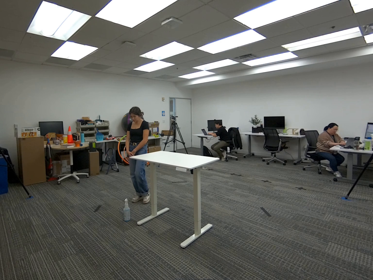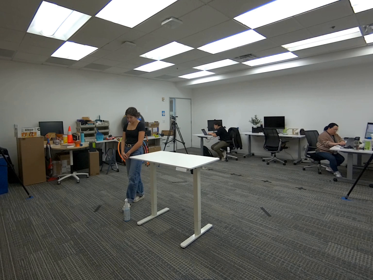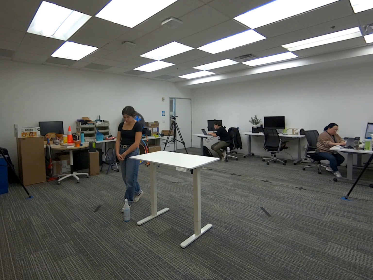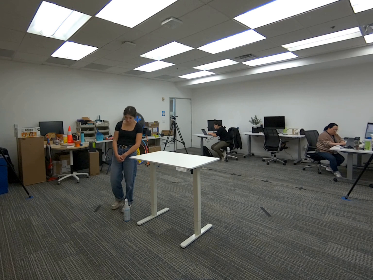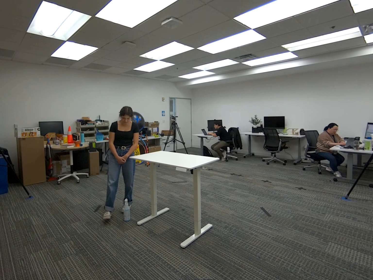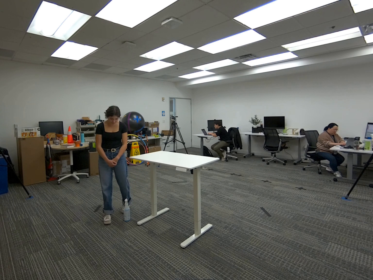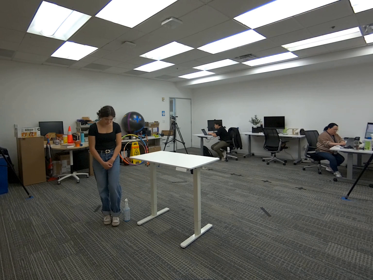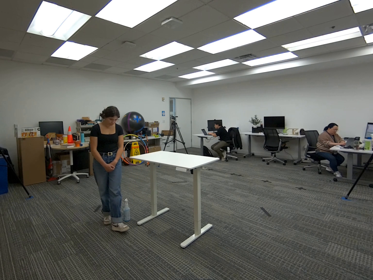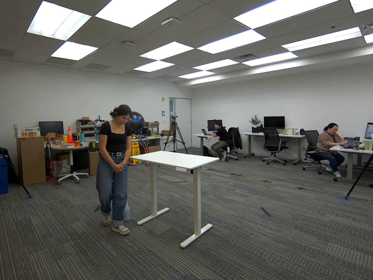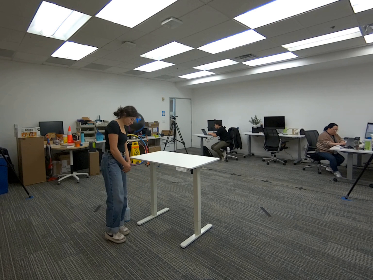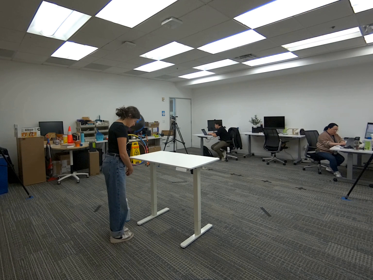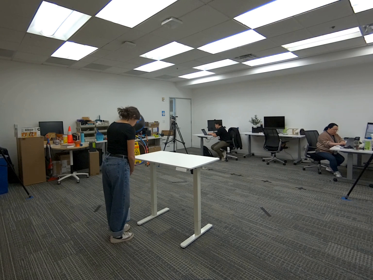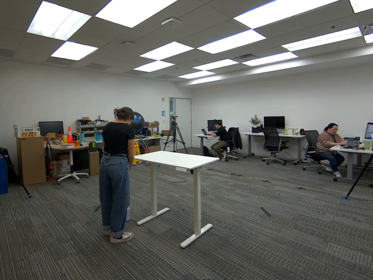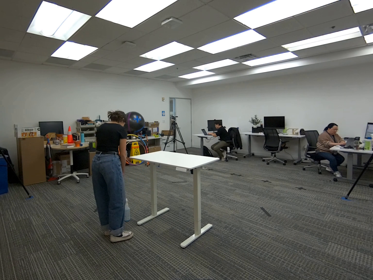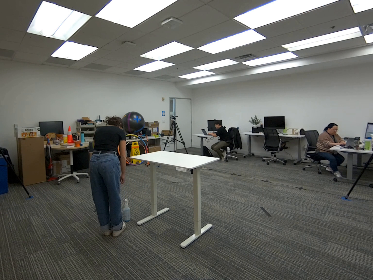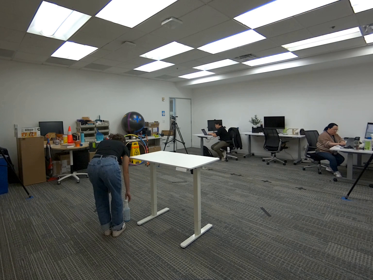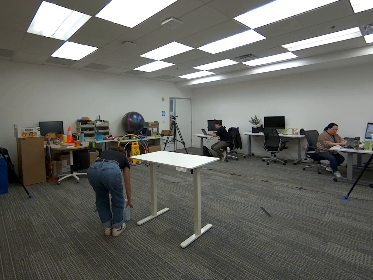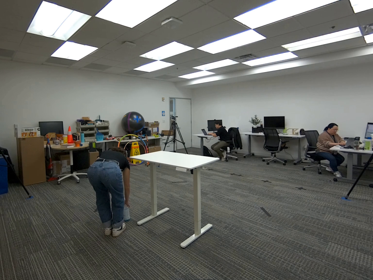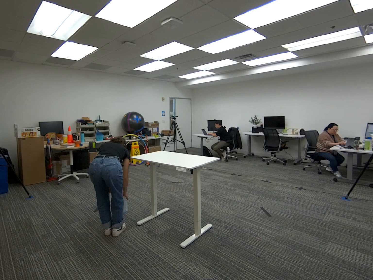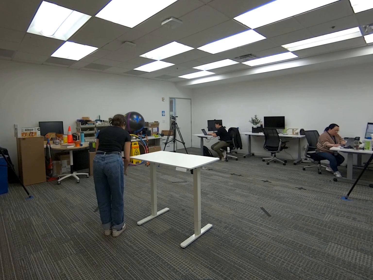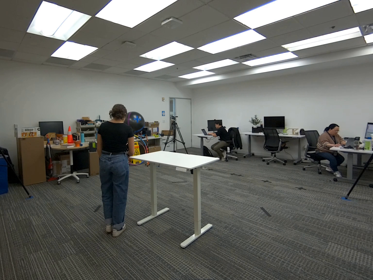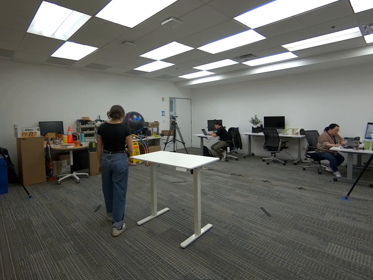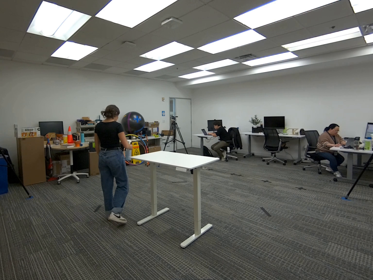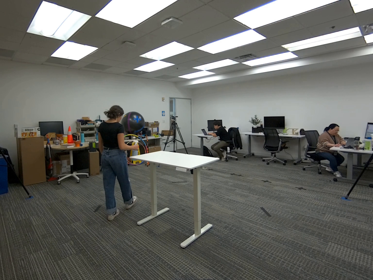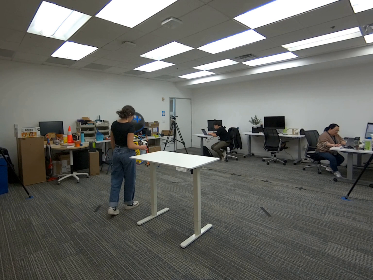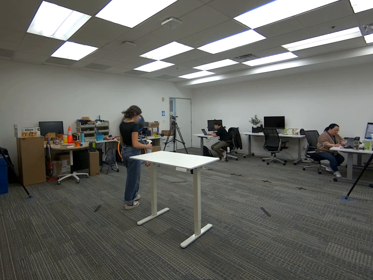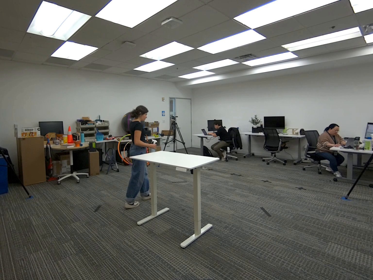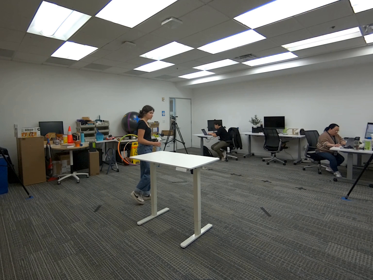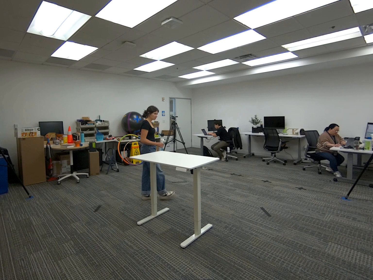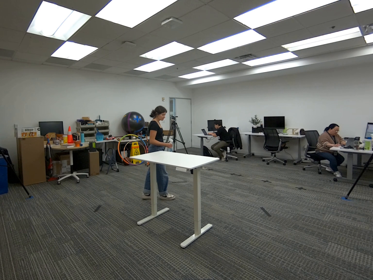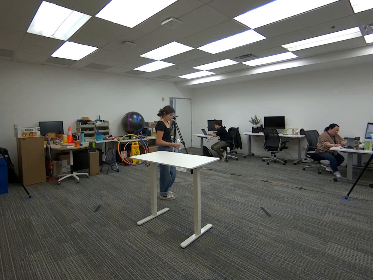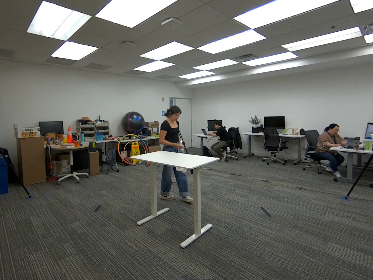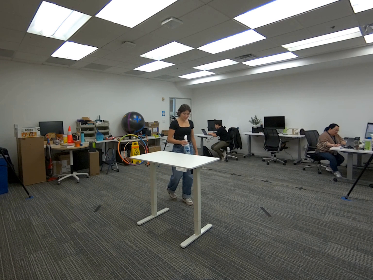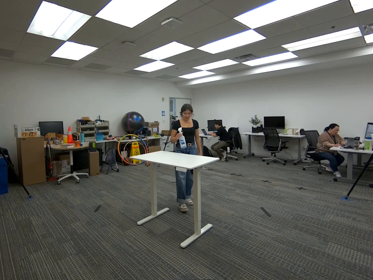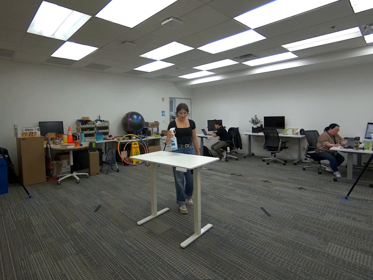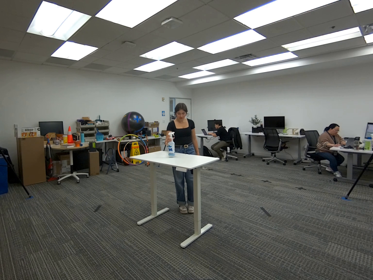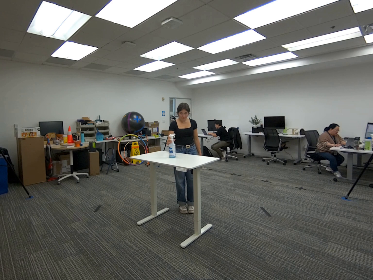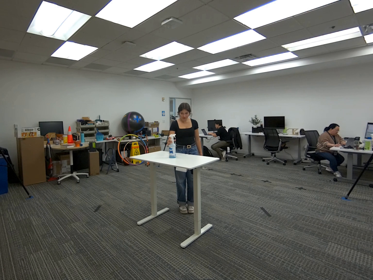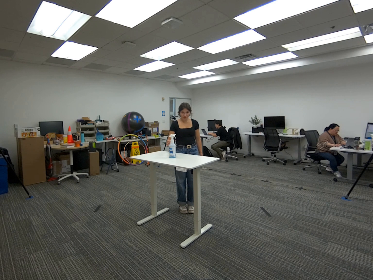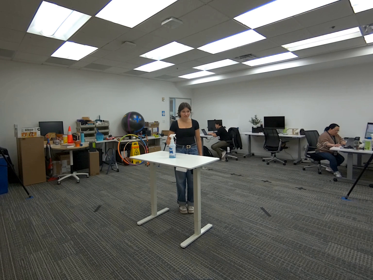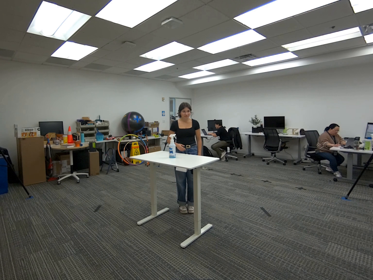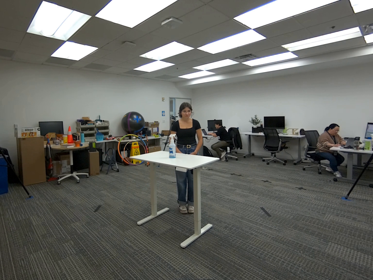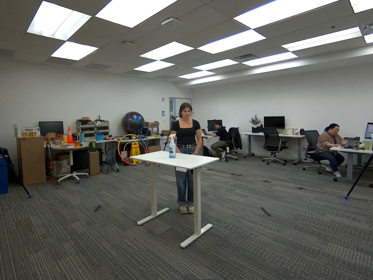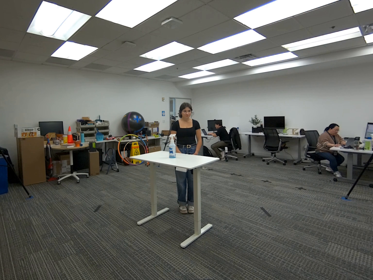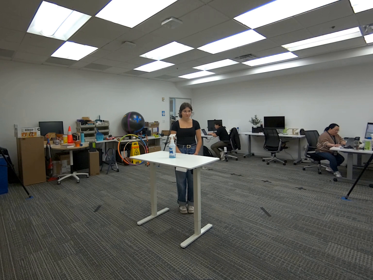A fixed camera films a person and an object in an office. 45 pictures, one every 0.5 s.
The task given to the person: Walk to the spray bottle on the ground, pick up the spray bottle with your right hand and place it on the white desk.
